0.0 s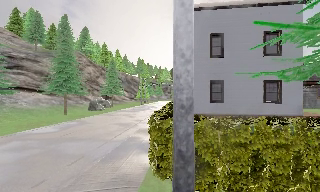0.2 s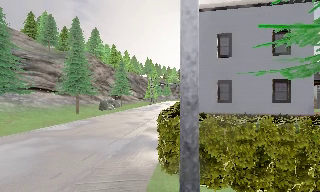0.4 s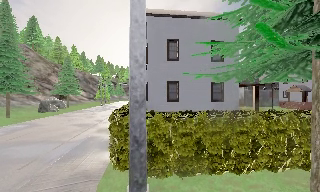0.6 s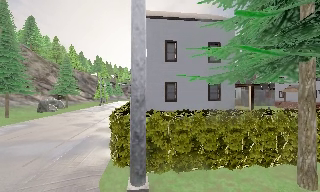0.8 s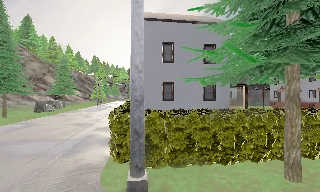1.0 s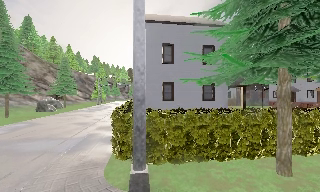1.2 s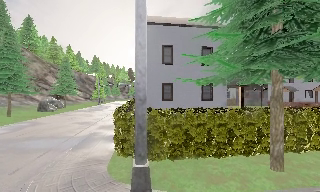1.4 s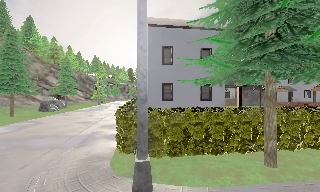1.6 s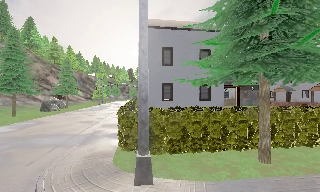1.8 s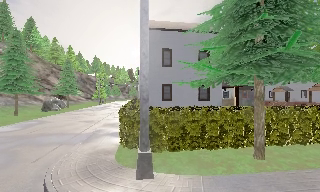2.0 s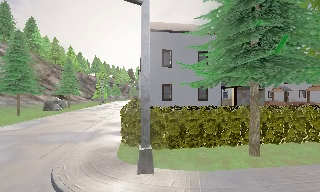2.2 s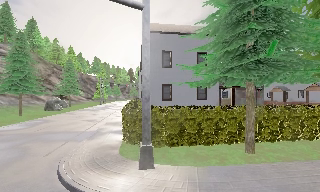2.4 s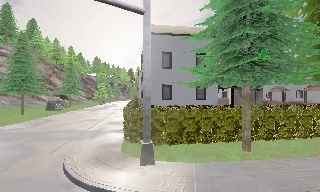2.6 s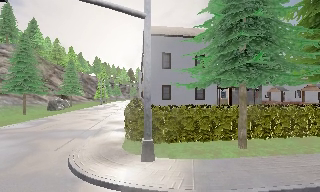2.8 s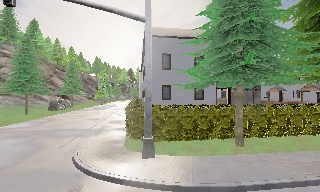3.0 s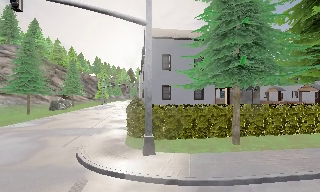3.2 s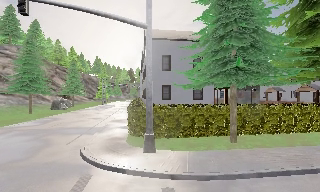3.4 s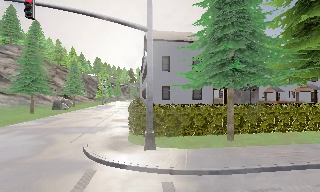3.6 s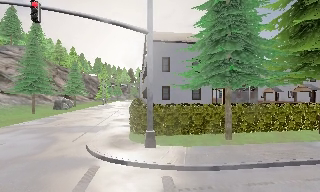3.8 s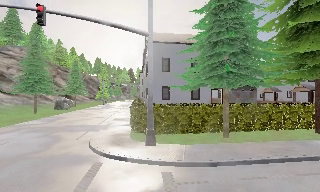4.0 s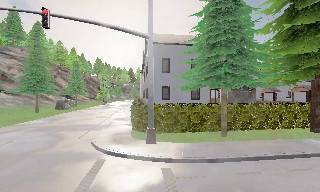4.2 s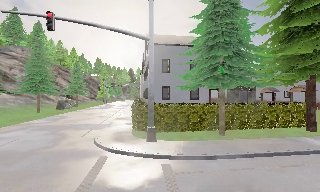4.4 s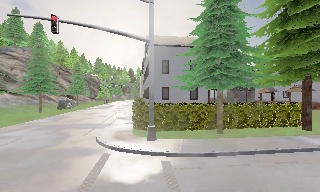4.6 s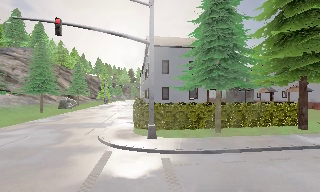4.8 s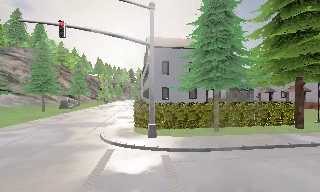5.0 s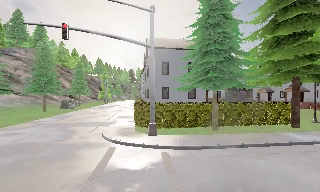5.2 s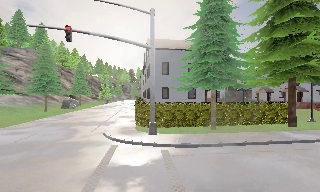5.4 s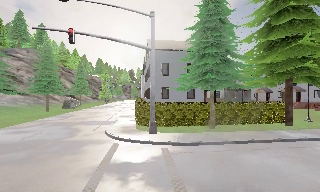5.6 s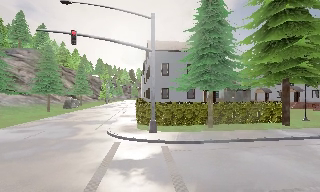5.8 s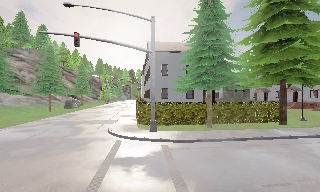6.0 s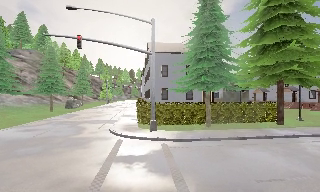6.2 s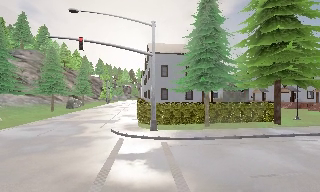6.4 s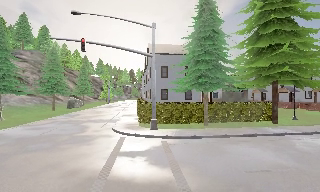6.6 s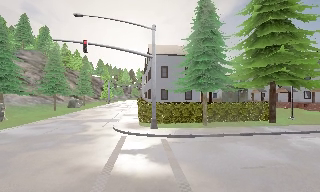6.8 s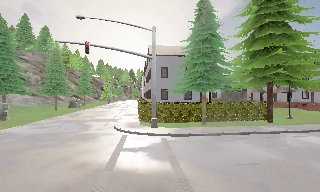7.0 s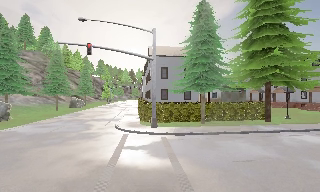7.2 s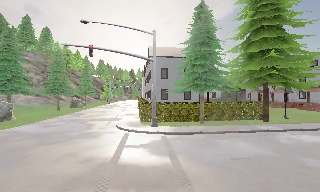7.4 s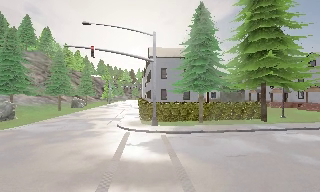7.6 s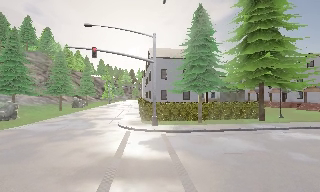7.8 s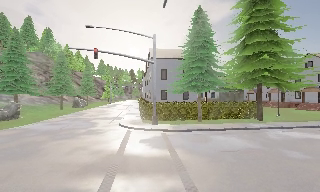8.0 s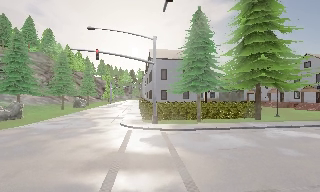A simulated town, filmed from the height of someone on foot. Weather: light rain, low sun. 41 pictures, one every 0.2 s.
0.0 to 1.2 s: The camera pans to its right, which is clockwise from overhead, by about 15 degrees. It travels backward, about 2 m, so what stands in front gets smaller.
1.2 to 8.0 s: The camera travels backward, about 11 m, so what stands in front gets smaller.
The film runs backward here.
